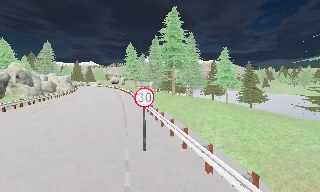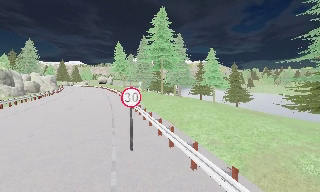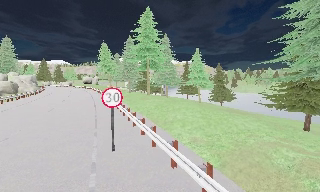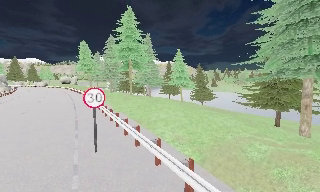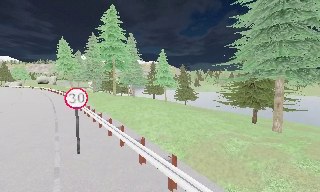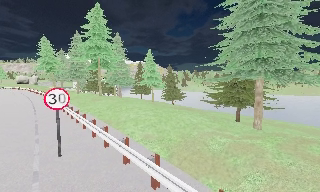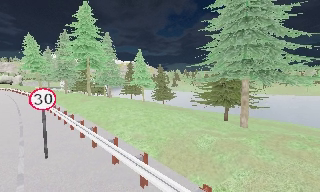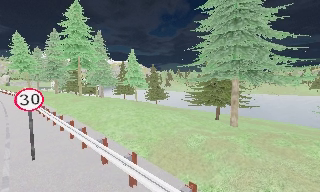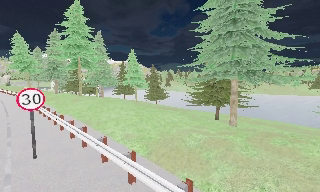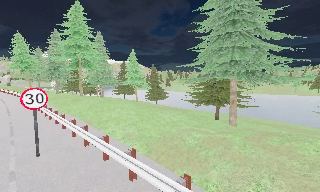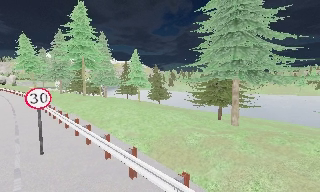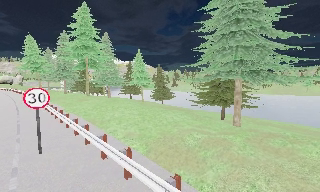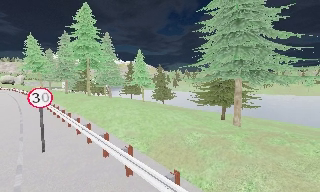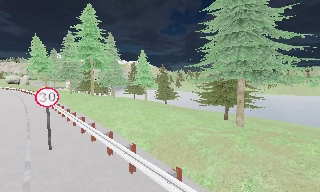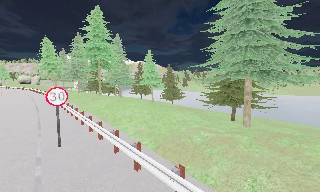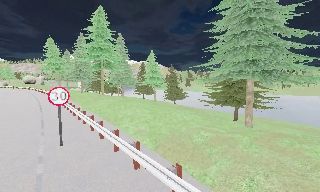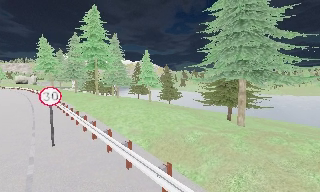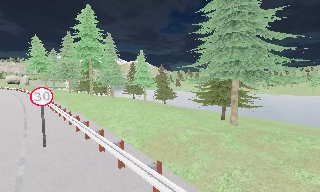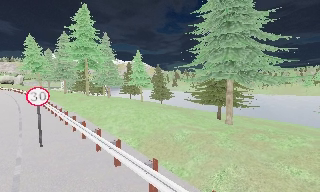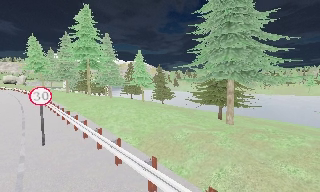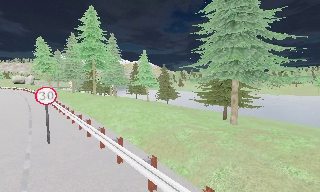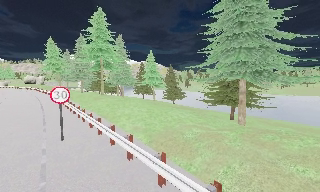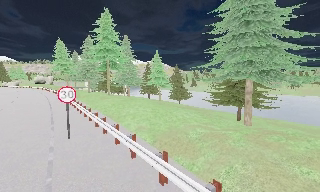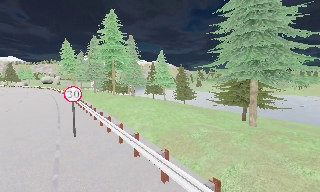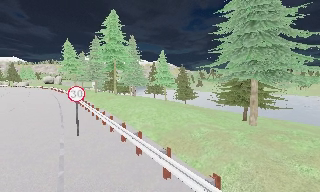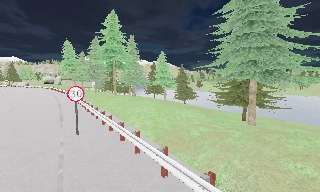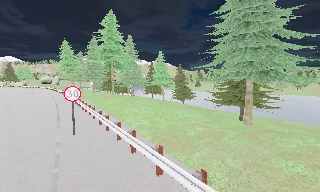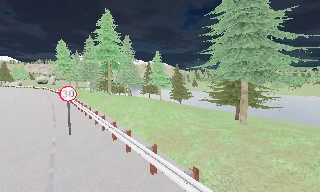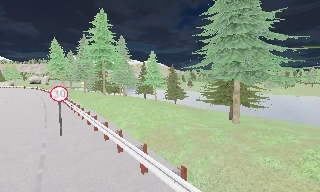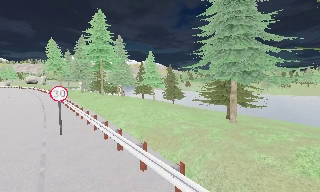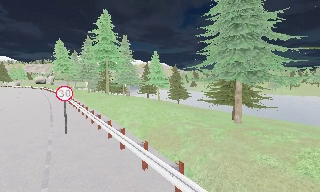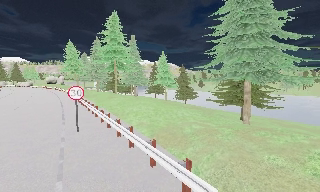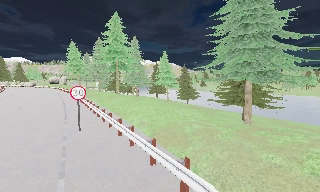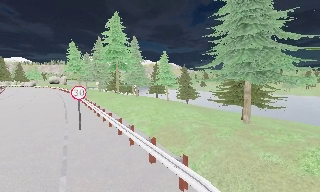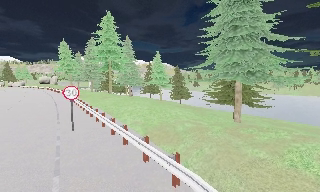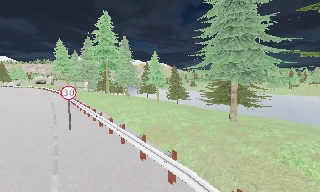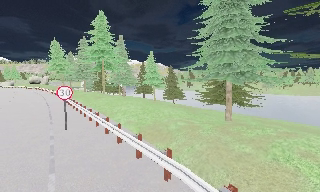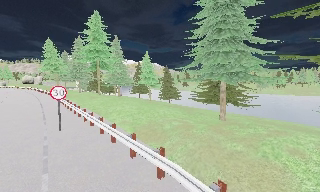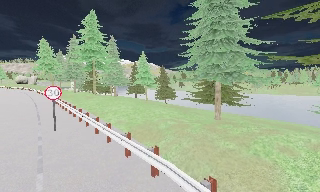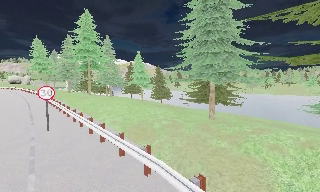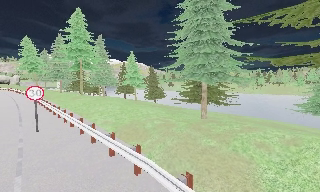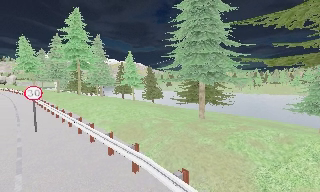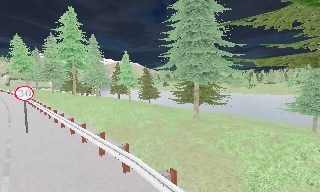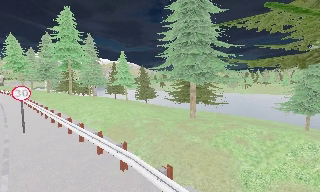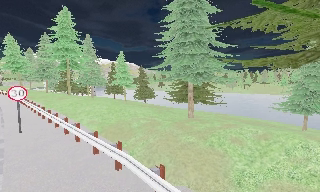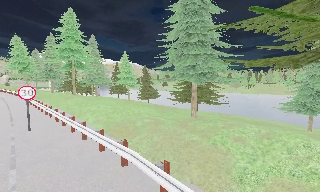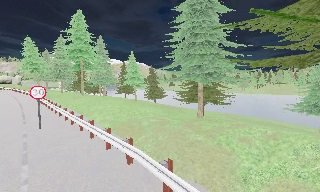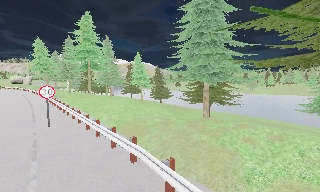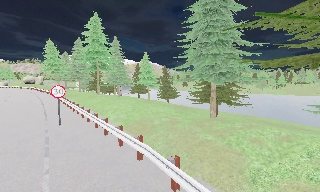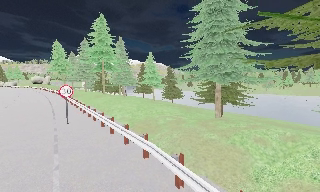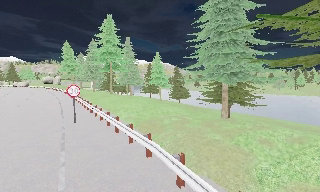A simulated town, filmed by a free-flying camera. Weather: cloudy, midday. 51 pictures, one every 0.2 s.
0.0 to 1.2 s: The scene slides to the left, as the camera pans about 30 degrees to its right.
1.2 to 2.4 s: The camera shifts only a little, or ends up much as it began.
2.4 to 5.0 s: The camera travels backward and to its right, about 1.5 m, so what stands in front gets smaller.
5.0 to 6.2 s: The camera shifts only a little, or ends up much as it began.
6.2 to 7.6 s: The camera travels backward, about 0.5 m, so what stands in front gets smaller.
7.6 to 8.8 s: The camera travels to its right, about 0.5 m, so close, fixed things drift to the left.
8.8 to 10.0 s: The scene slides to the right, as the camera pans about 15 degrees to its left. It travels backward, about 0.5 m, so what stands in front gets smaller.
The film runs backward here.
